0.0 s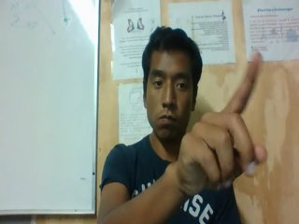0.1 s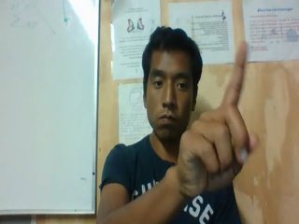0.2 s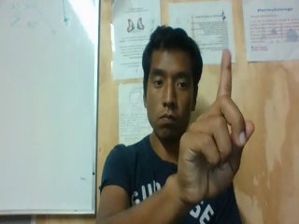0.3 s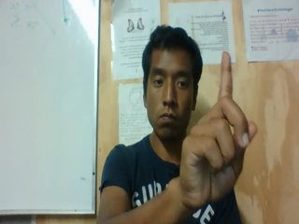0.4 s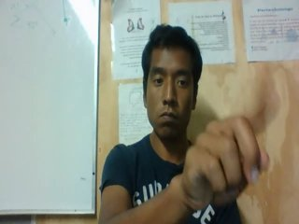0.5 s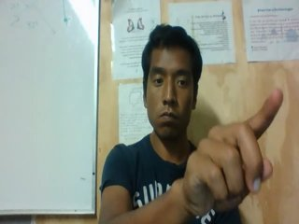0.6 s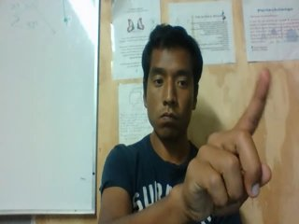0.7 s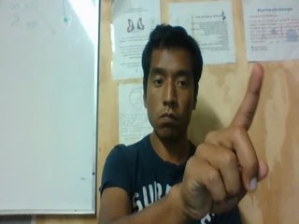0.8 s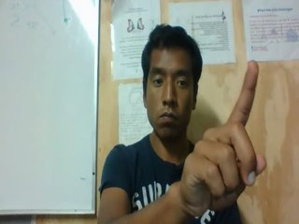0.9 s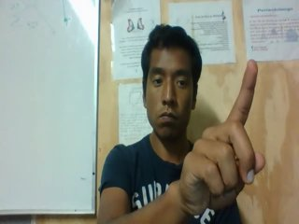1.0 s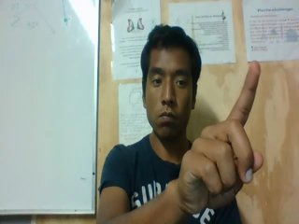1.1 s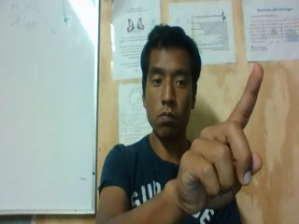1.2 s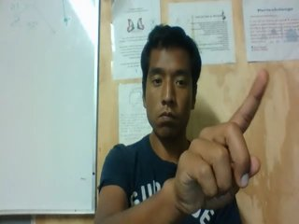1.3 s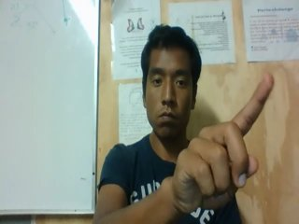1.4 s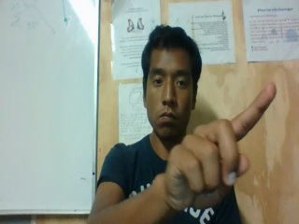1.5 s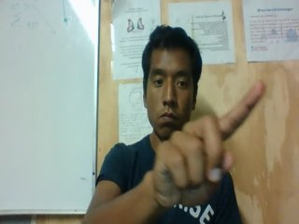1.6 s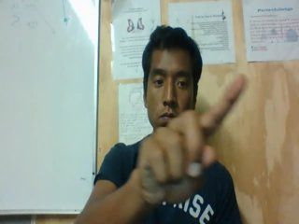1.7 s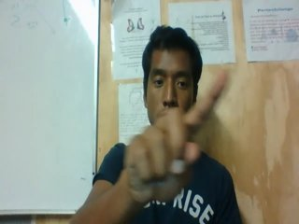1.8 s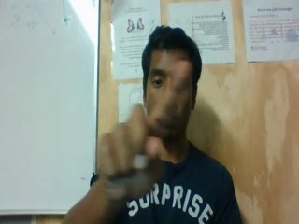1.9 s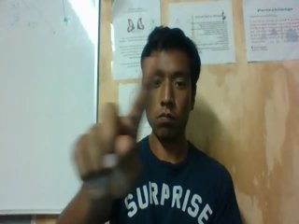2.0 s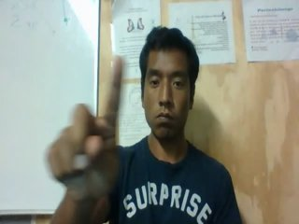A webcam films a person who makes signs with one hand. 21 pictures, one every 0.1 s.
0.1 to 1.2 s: Click with one finger.
1.3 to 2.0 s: Pointing with one finger.
